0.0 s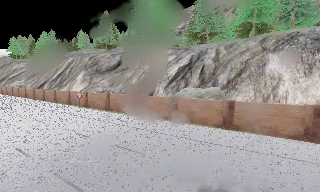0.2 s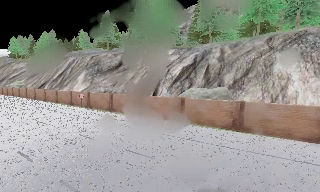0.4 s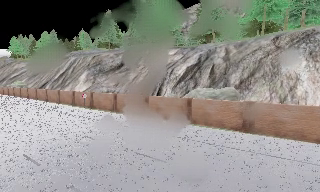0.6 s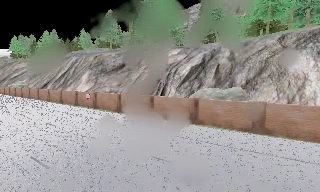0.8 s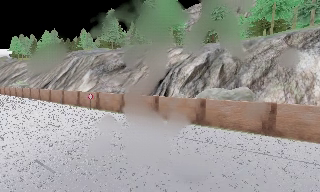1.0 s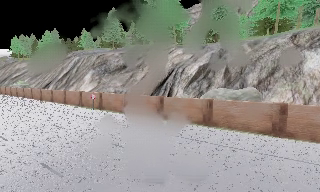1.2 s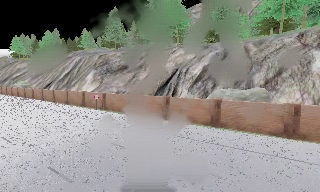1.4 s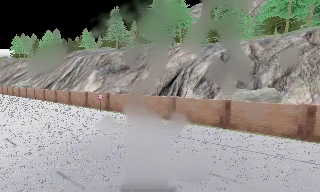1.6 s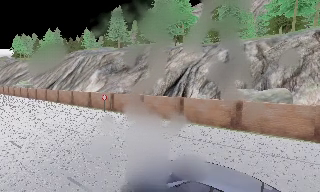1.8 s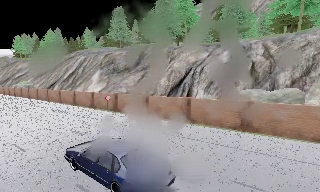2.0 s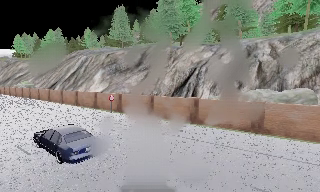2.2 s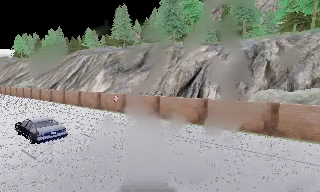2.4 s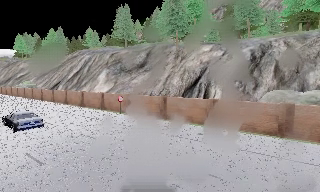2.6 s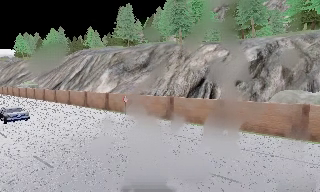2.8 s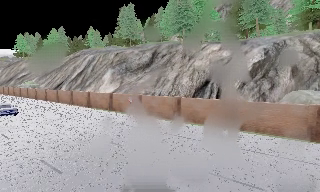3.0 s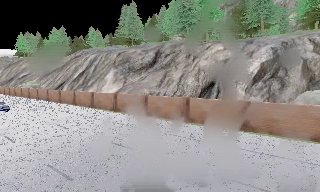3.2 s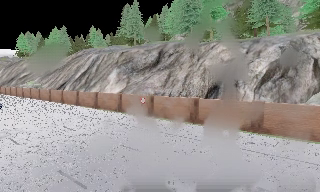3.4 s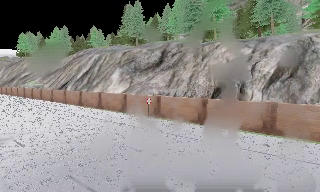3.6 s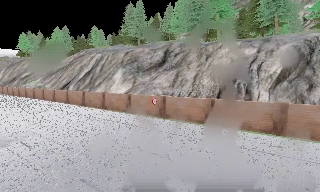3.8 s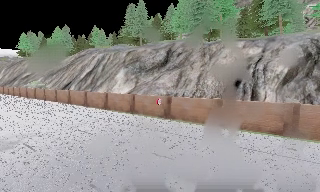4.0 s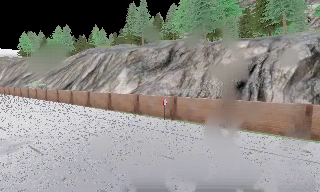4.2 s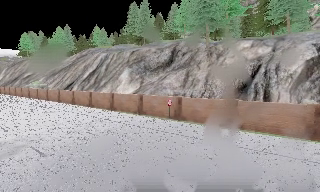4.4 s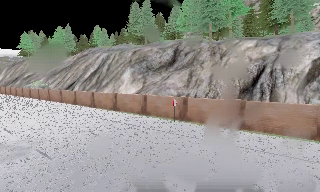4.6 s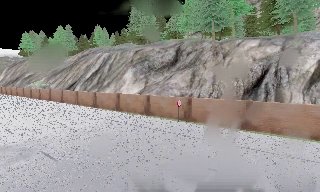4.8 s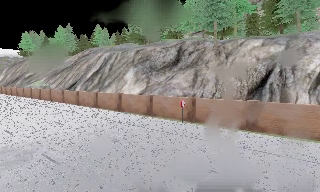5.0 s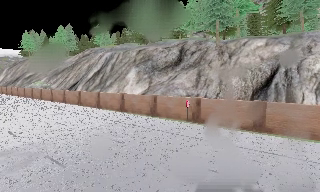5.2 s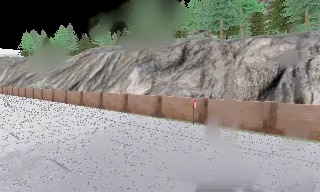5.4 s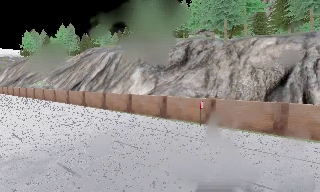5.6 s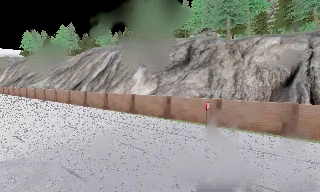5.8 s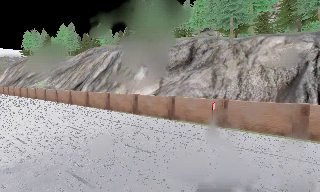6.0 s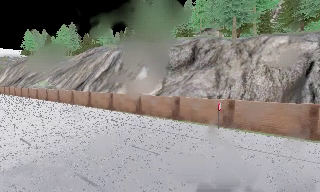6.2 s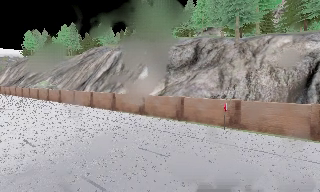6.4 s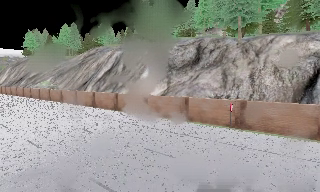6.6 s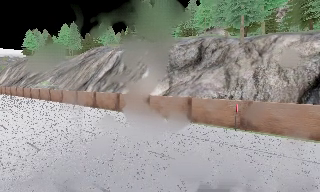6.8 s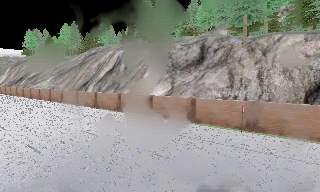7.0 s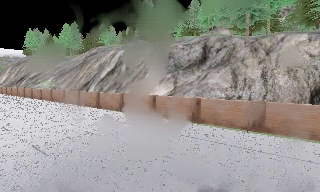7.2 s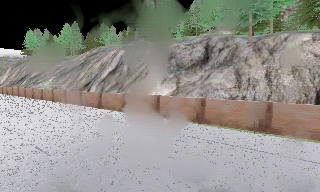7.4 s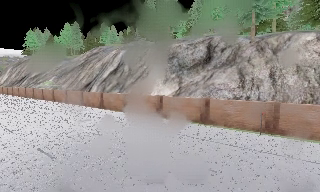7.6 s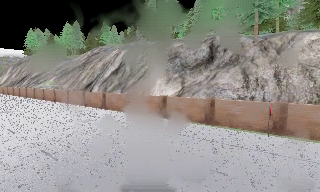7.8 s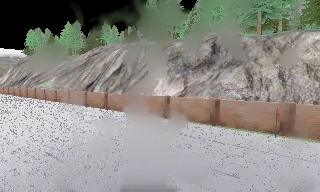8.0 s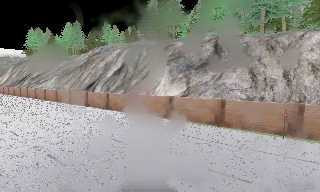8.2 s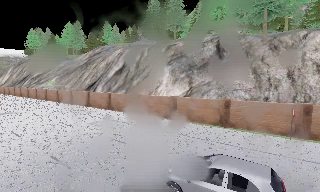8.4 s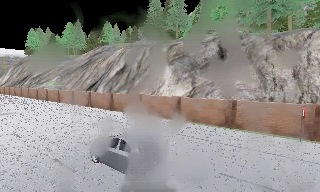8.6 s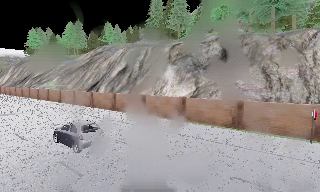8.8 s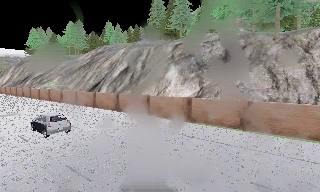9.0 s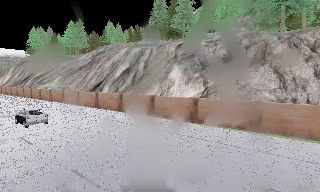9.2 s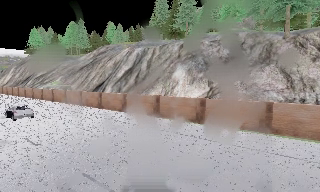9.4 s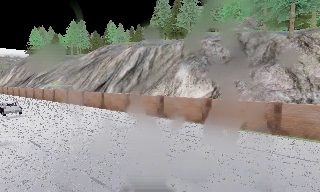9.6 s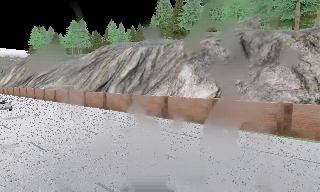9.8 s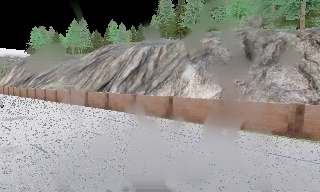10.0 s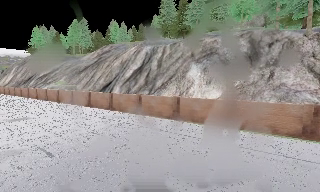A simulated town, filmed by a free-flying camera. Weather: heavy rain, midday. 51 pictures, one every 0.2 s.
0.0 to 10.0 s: The camera travels to its left and forward, about 30 m, so close, fixed things drift to the right.
The film runs forward here.
